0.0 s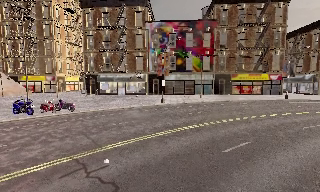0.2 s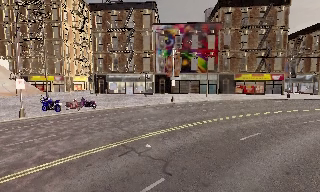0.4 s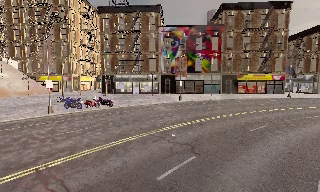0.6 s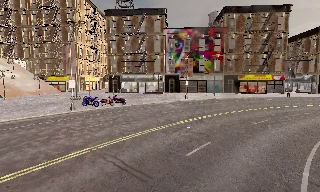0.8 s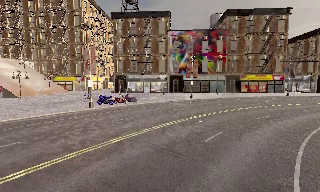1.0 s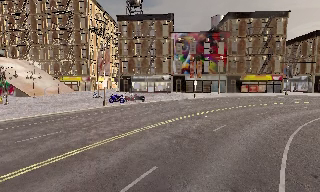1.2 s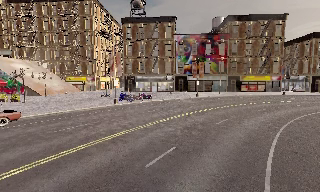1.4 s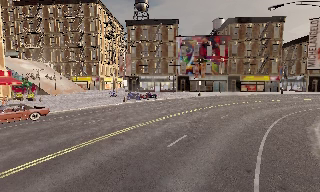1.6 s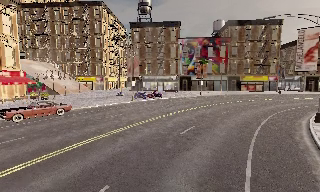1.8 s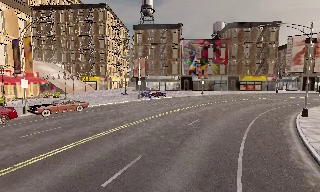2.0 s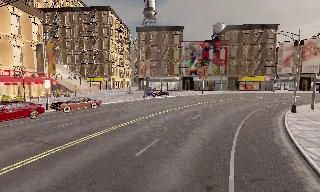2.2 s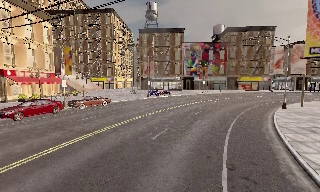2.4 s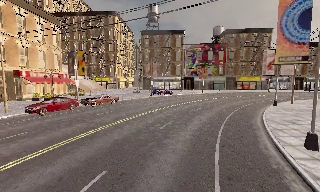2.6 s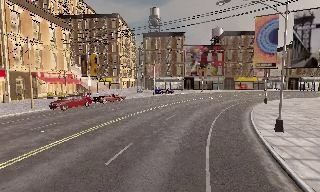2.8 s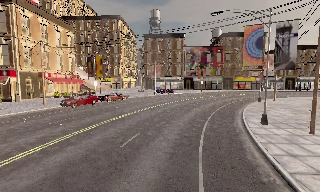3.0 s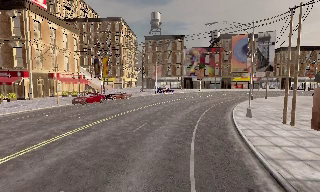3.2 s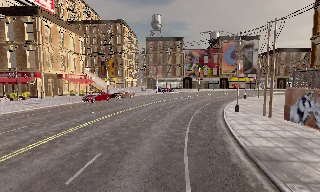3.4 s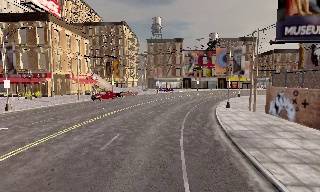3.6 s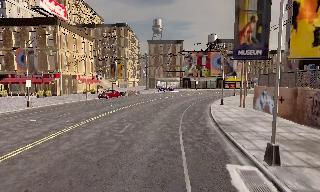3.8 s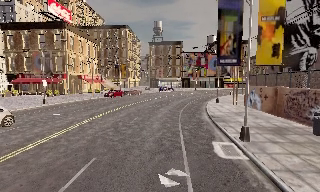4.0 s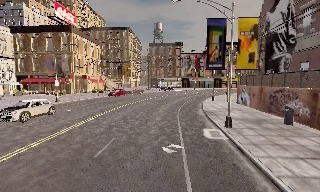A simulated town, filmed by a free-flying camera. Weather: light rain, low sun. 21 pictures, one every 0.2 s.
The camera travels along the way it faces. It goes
backward.
0.0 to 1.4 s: The camera travels backward and to its left, about 13 m, so what stands in front gets smaller.
1.4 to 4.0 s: The camera travels backward, about 25 m, so what stands in front gets smaller.
The film runs backward here.
